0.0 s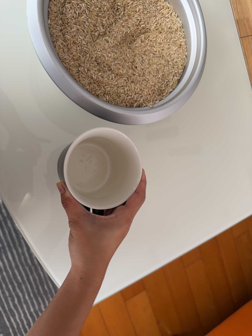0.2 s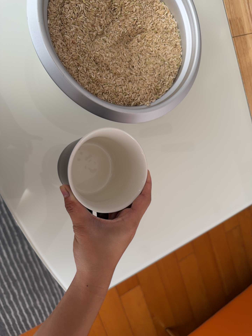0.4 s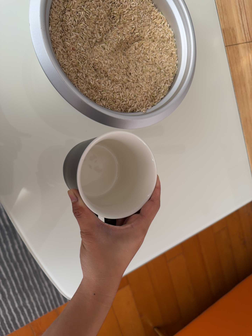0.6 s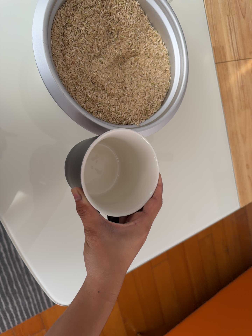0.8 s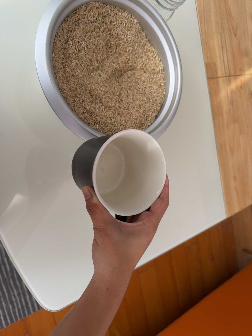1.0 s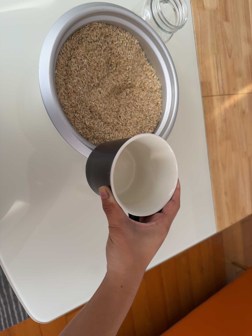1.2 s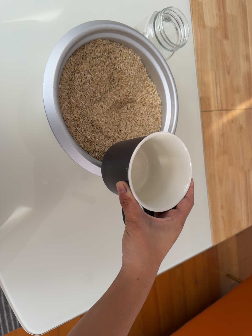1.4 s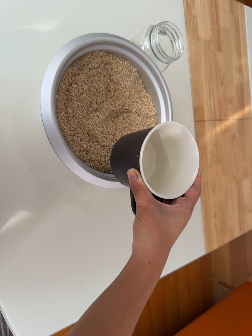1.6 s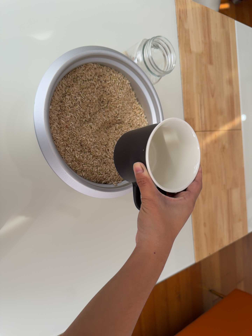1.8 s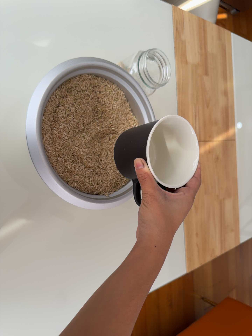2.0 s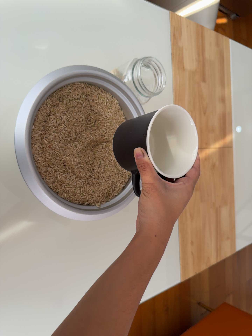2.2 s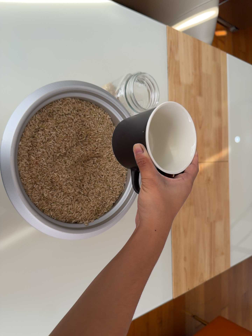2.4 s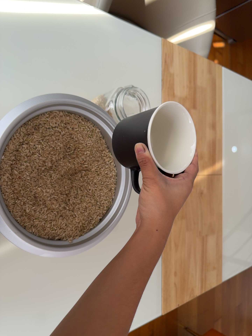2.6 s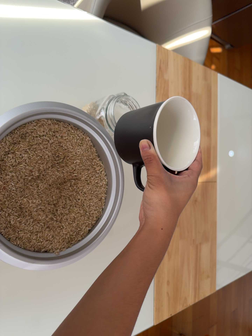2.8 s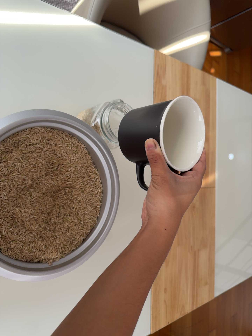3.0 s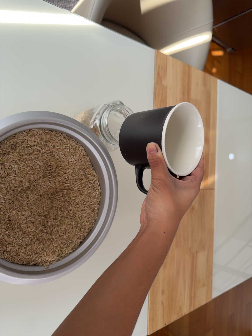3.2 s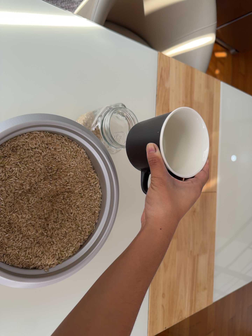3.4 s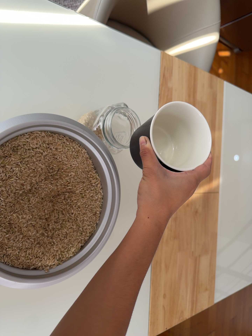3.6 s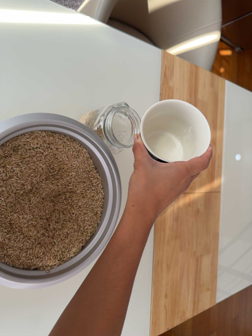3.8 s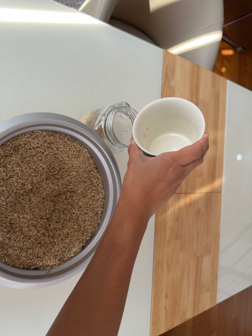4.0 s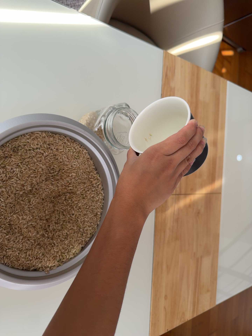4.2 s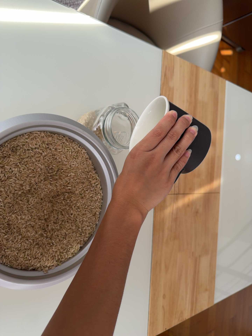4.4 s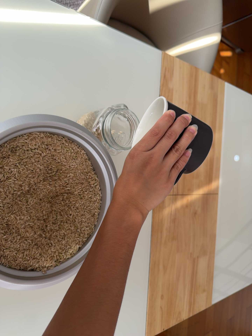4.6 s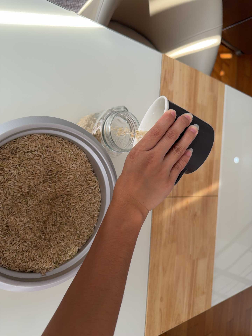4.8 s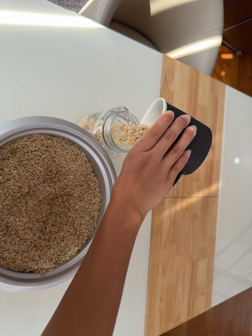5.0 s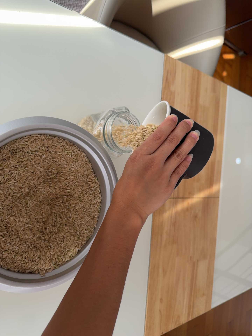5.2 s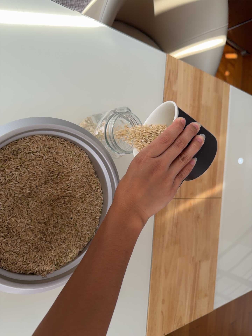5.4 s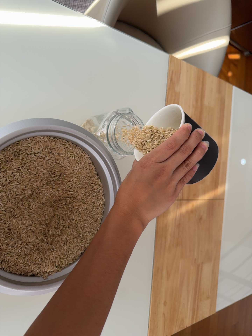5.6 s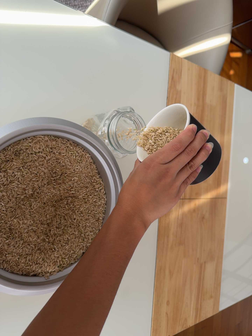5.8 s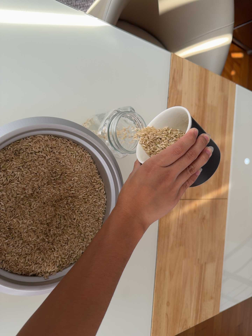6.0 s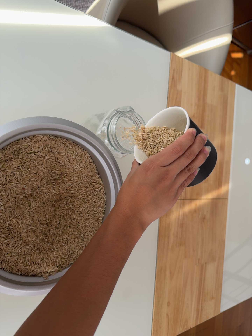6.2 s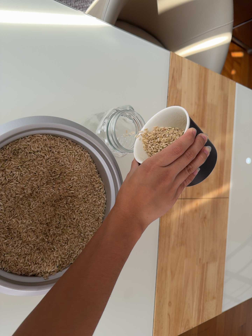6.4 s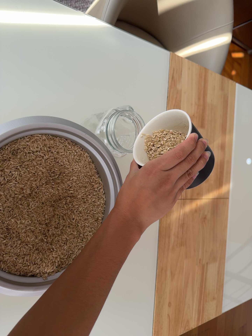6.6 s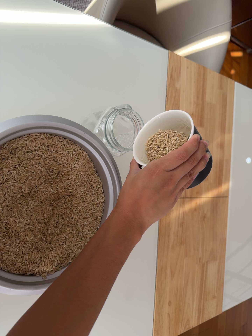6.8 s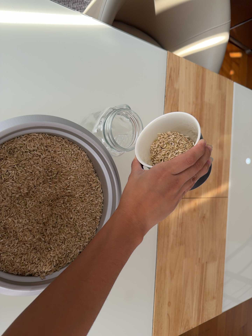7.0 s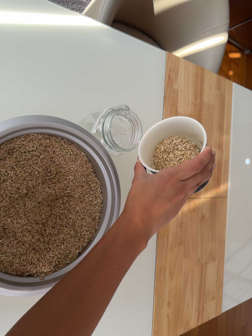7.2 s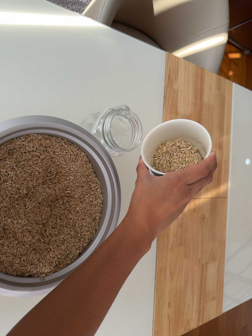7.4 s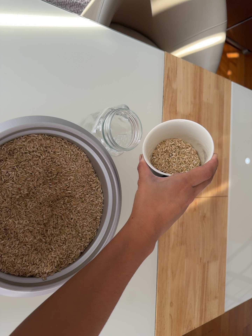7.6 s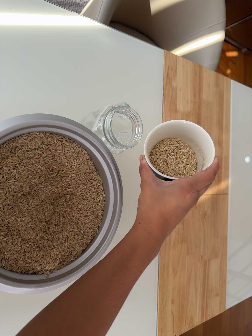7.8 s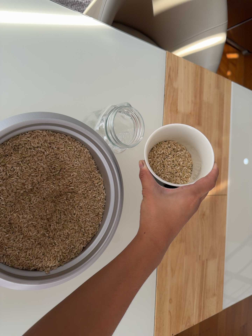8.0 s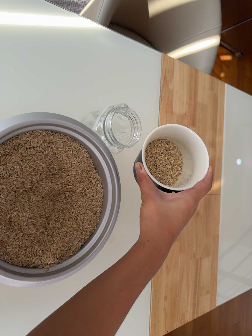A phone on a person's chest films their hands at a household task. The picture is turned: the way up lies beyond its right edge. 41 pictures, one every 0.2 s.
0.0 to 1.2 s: The scene slides to the left, as the camera pans about 10 degrees to its right. It travels backward, about 9 cm, so what stands in front gets smaller. It rolls about its line of sight by about 10 degrees, and the scene rotates clockwise.
1.2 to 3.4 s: The camera travels toward the top of its view and to its right, about 14 cm, so close, fixed things drift downward. It rolls about its line of sight by about 10 degrees, and the scene rotates clockwise.
3.4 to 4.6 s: The camera keeps its place and its aim.
4.6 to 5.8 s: The camera shifts only a little, or ends up much as it began.
5.8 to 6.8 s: The camera keeps its place and its aim.
6.8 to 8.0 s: The camera shifts only a little, or ends up much as it began.
The film runs backward here.
